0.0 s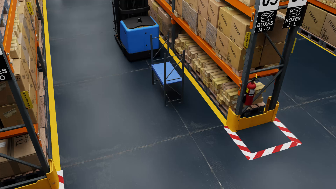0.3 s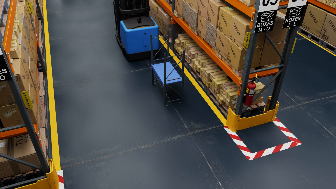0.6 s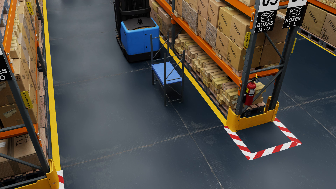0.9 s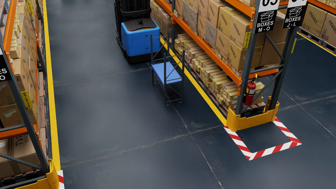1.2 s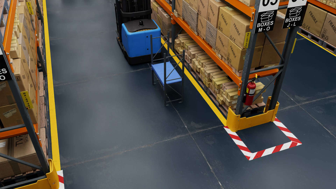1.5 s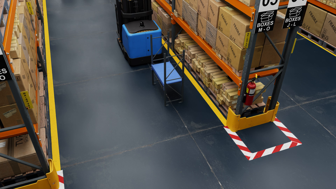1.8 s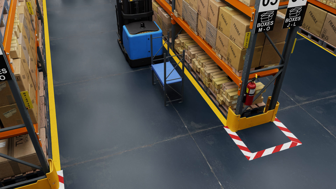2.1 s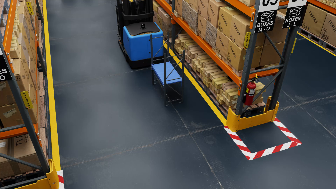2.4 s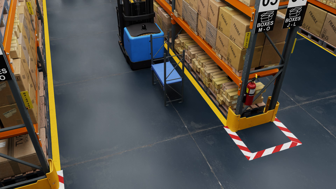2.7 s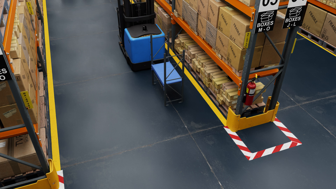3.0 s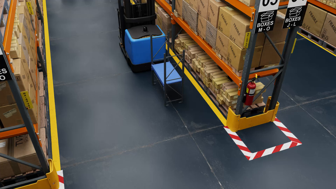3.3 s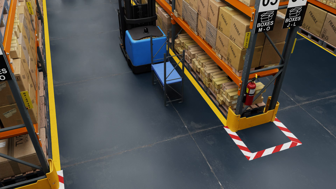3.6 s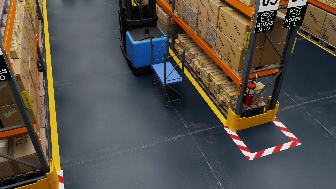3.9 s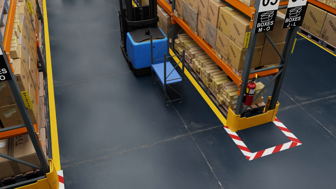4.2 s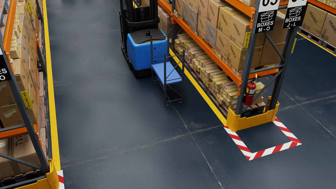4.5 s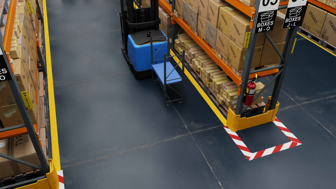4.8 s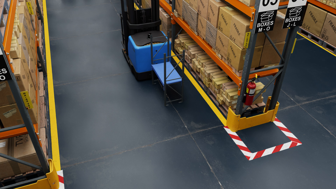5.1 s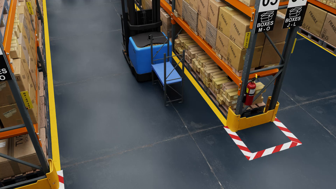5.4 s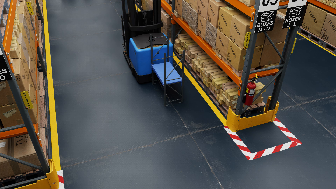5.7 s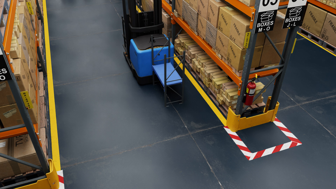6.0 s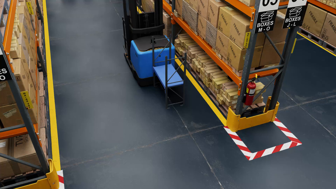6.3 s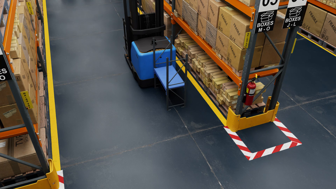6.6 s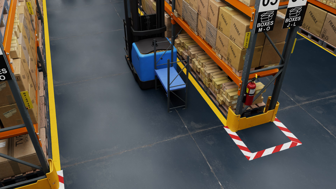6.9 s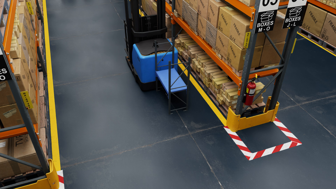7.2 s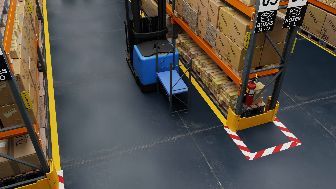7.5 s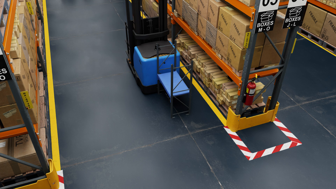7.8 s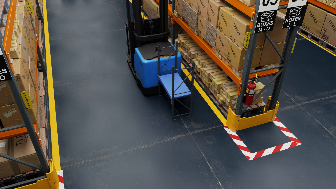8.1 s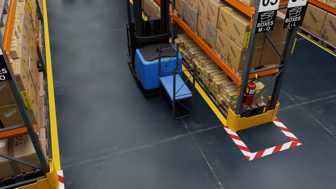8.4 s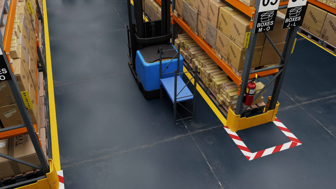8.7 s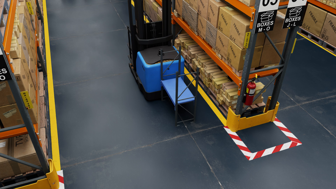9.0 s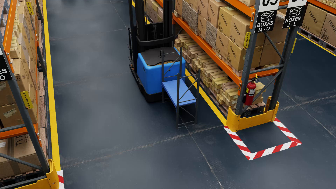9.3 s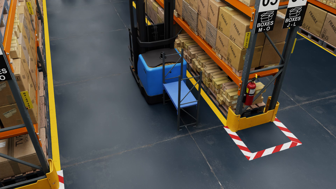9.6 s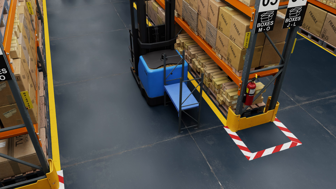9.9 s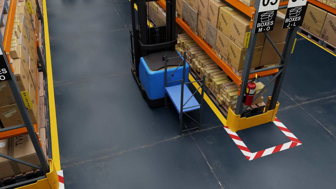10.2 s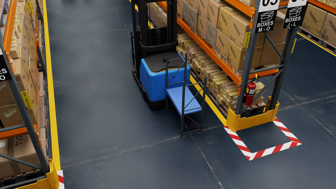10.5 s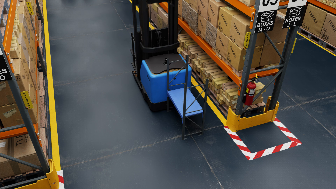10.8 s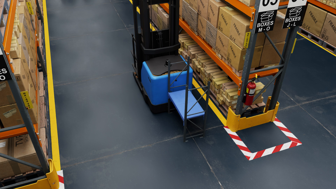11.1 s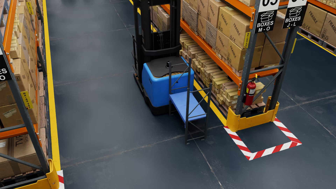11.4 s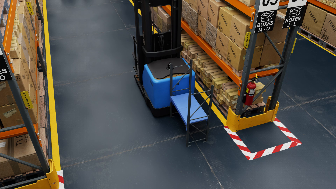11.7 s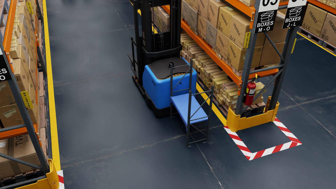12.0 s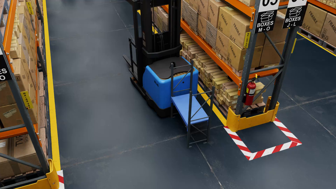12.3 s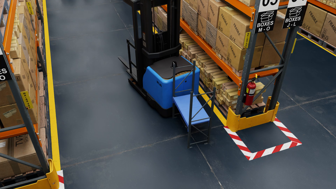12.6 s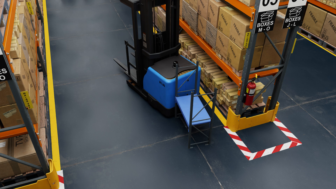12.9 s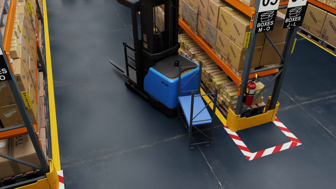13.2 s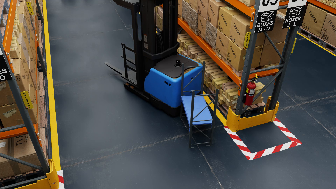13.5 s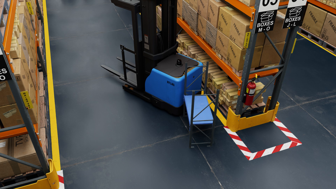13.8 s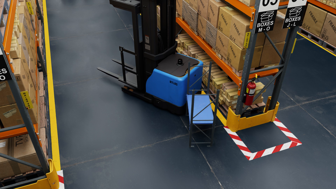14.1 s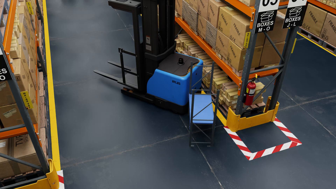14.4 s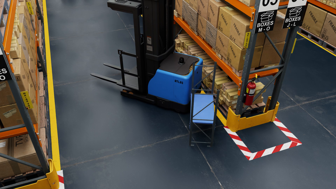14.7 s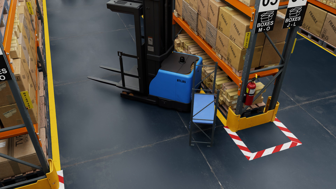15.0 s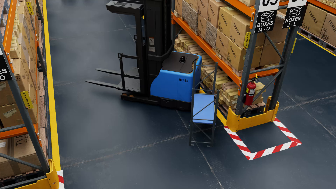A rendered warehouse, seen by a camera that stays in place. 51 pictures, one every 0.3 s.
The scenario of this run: A forklift runs into an object in its way.
